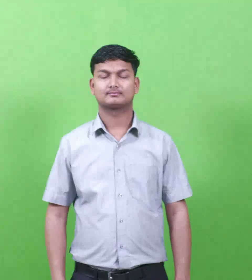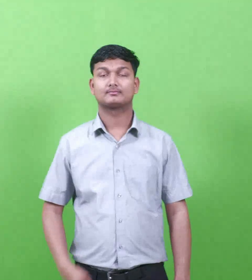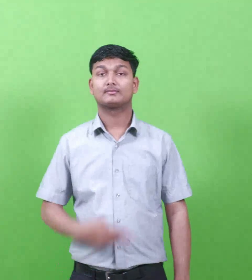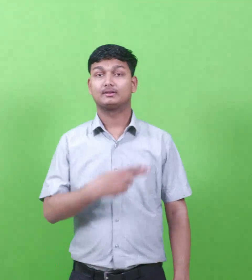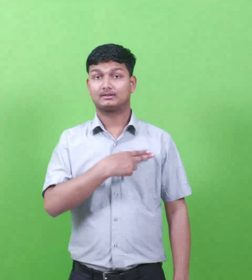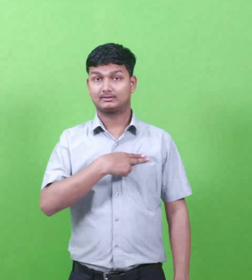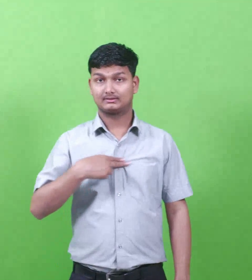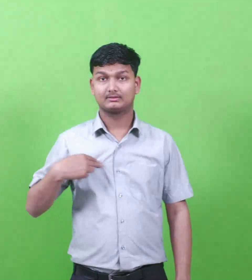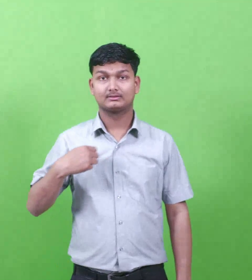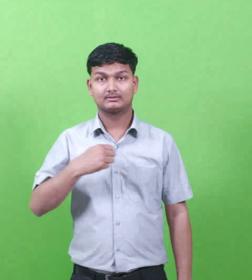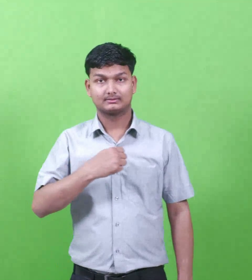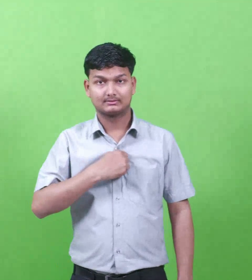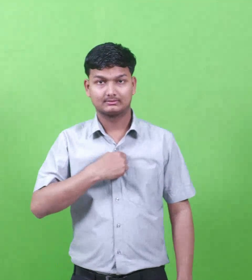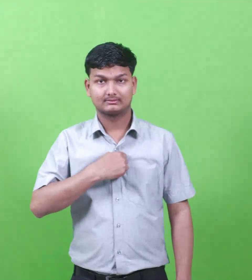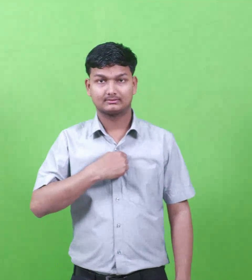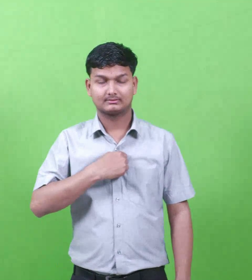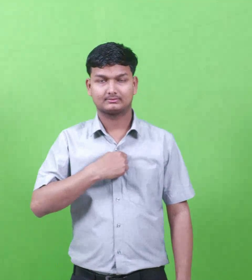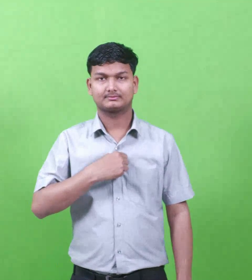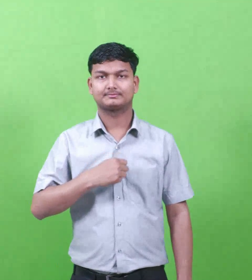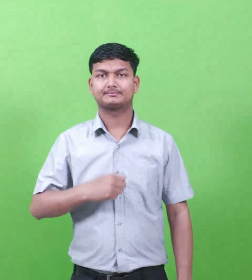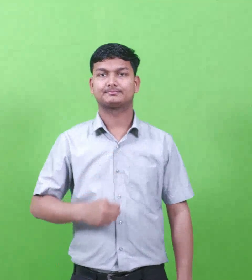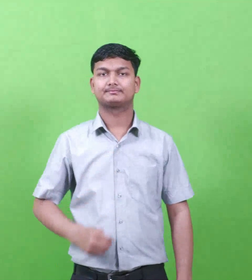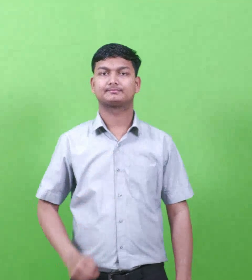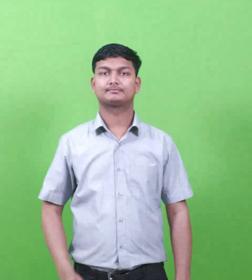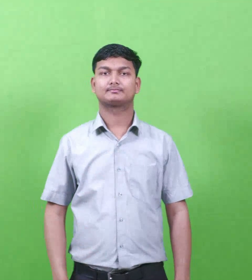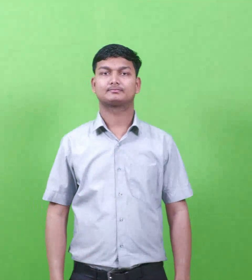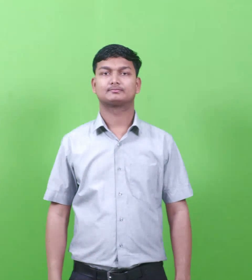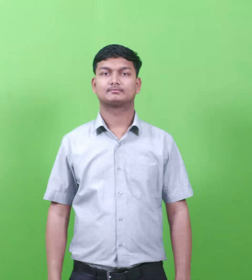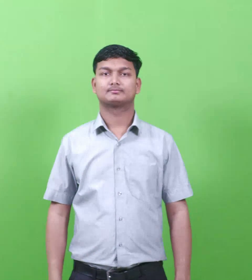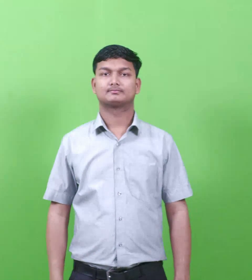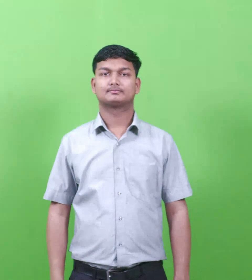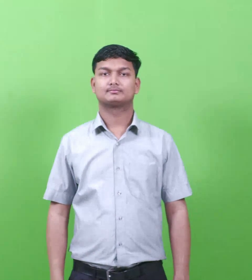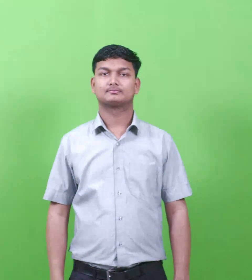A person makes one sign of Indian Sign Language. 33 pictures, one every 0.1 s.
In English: milkah
